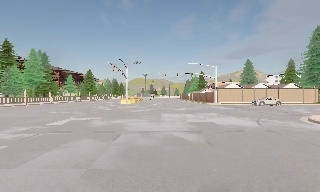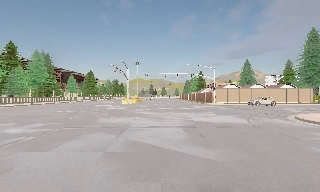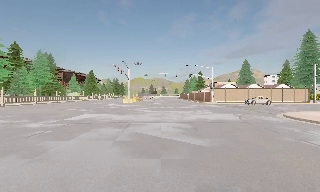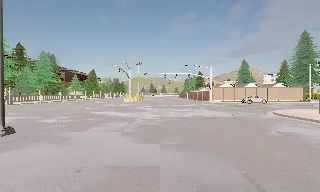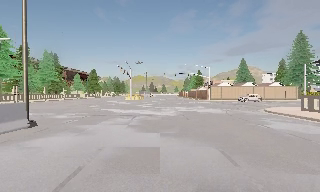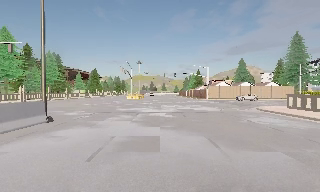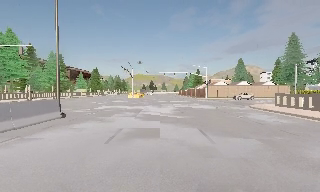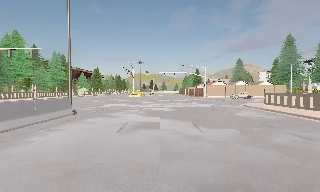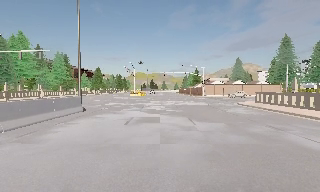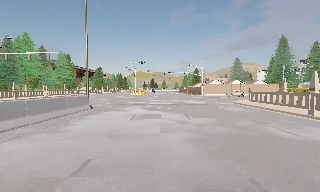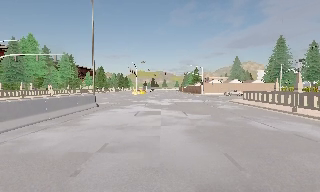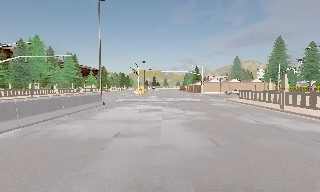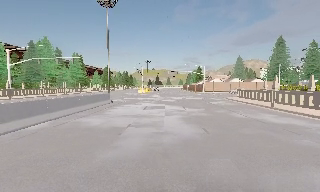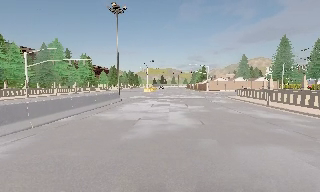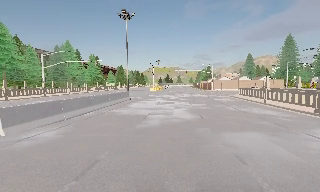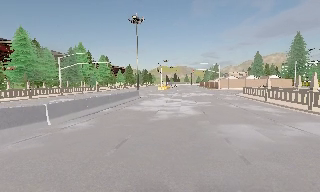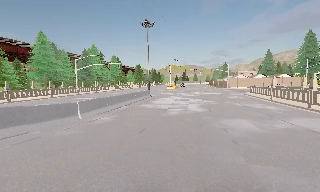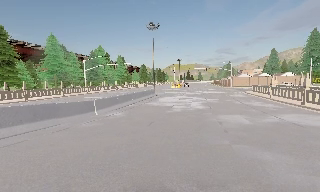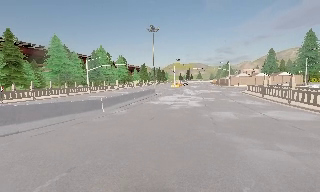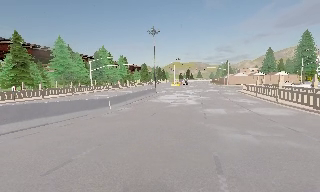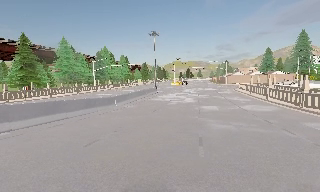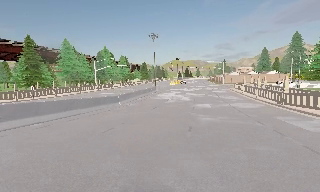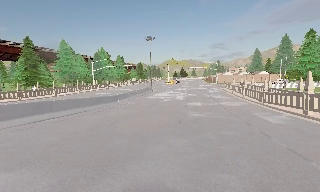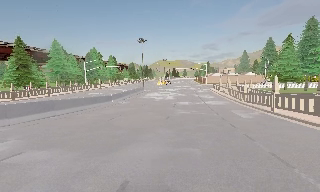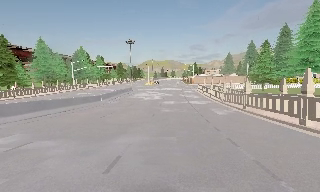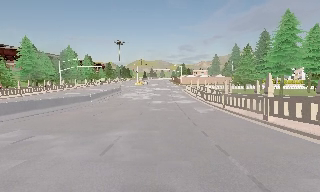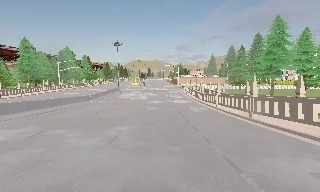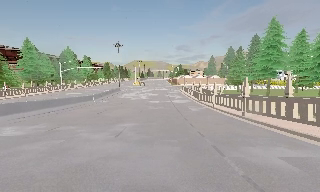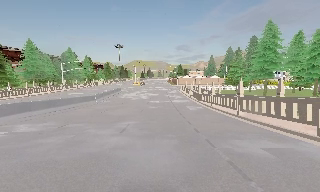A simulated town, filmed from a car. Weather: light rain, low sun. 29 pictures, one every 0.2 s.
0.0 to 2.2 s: The camera travels backward, about 14 m, so what stands in front gets smaller.
2.2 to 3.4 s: The camera swings to its left by about 10 degrees, and the scene slides to the right. It travels backward, about 10 m, so what stands in front gets smaller.
3.4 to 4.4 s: The camera travels backward, about 8 m, so what stands in front gets smaller.
4.4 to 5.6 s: The scene slides to the left, as the camera pans about 10 degrees to its right. It travels backward, about 7 m, so what stands in front gets smaller. It loses speed.
The film runs backward here.
